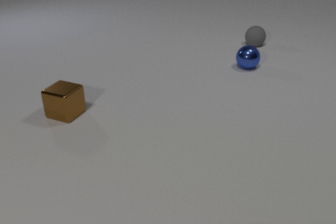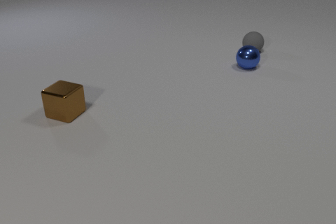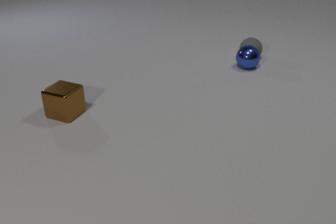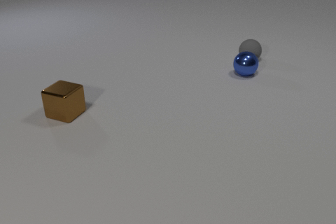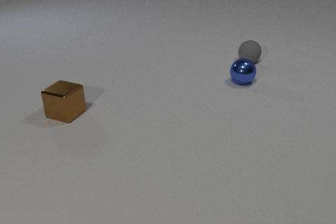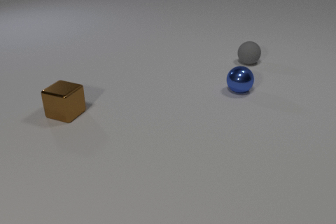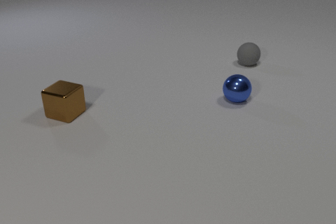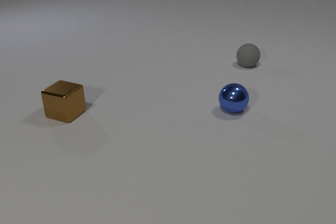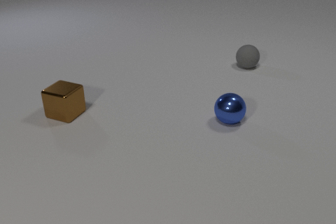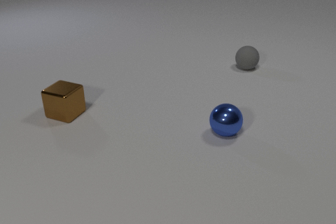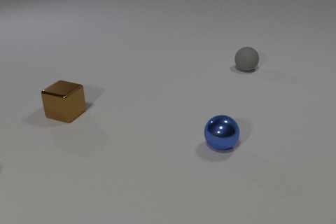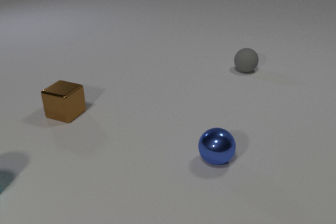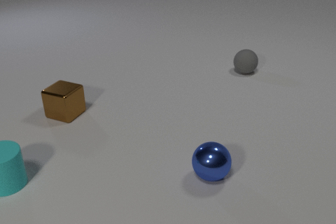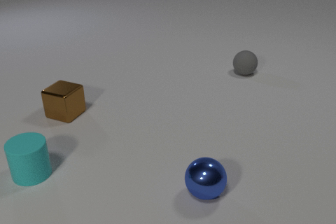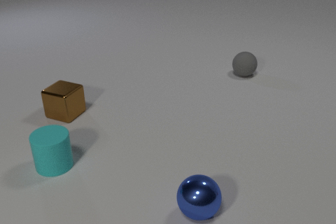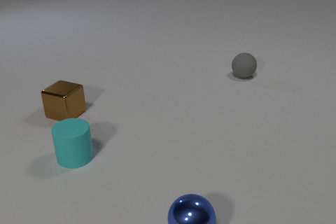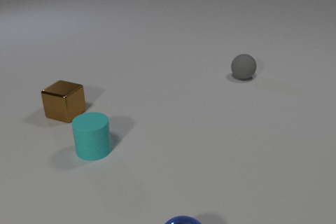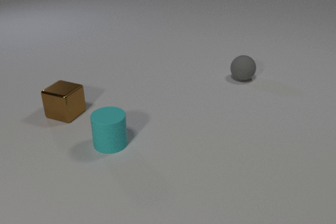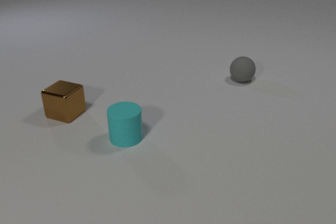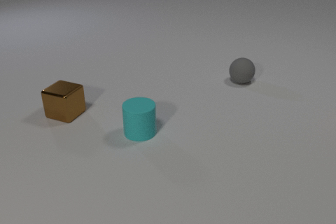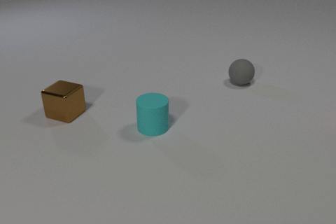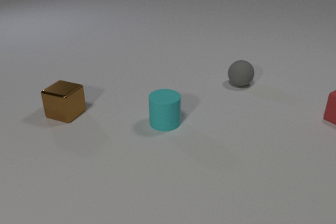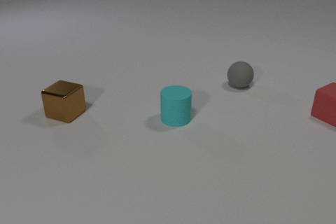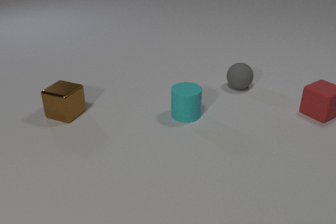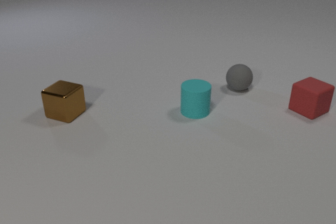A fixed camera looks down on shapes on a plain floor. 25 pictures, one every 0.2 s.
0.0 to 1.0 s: The gray rubber sphere rolls toward the camera. The blue metal sphere rolls toward the camera. The gray rubber sphere and the blue metal sphere collide.
1.0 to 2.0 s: The gray rubber sphere rolls toward the camera. The blue metal sphere rolls toward the camera.
2.0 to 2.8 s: The gray rubber sphere rolls toward the camera. The blue metal sphere rolls toward the camera. The cyan rubber cylinder comes in at the left edge, slides to the right.
2.8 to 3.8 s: The gray rubber sphere rolls toward the camera. The blue metal sphere rolls toward the camera, leaves at the bottom edge. The cyan rubber cylinder slides to the right and away from the camera.
3.8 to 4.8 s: The gray rubber sphere rolls toward the camera. The cyan rubber cylinder slides to the right and away from the camera. The red rubber cube comes in at the right edge, slides to the left.
What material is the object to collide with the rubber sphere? metal.
What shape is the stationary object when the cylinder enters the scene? cube.
What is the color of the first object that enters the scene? cyan.
